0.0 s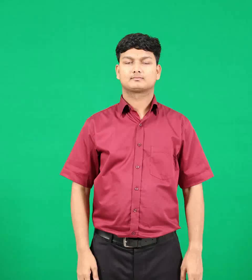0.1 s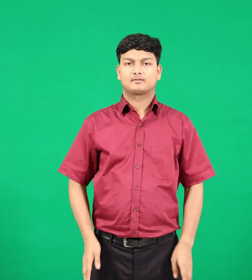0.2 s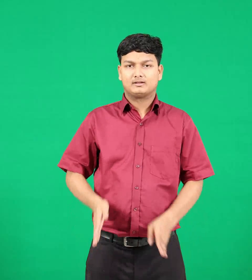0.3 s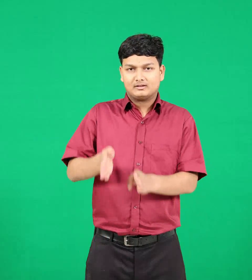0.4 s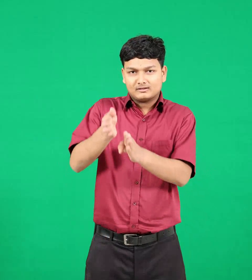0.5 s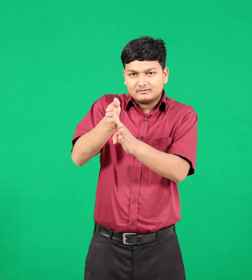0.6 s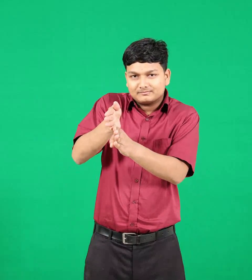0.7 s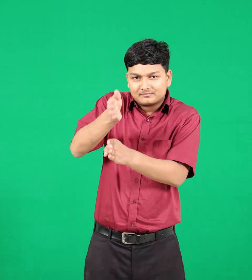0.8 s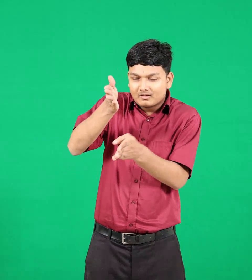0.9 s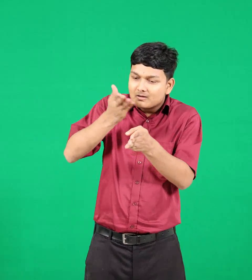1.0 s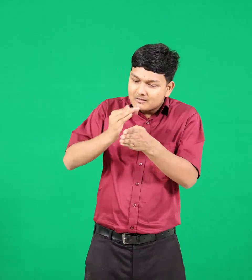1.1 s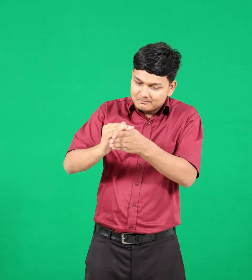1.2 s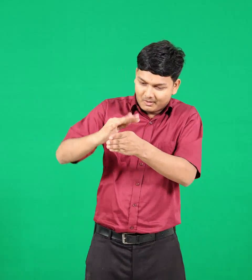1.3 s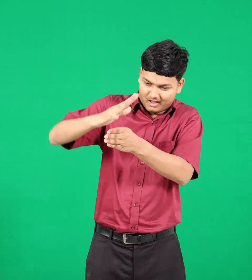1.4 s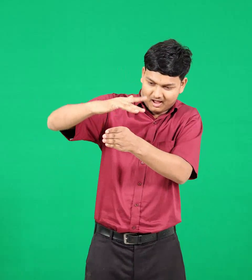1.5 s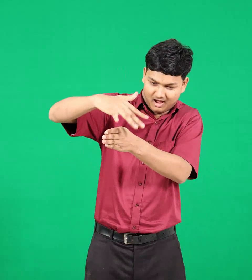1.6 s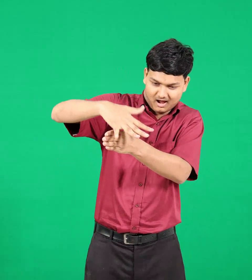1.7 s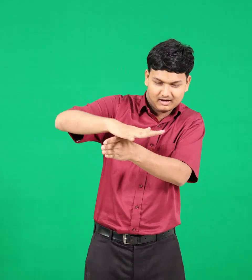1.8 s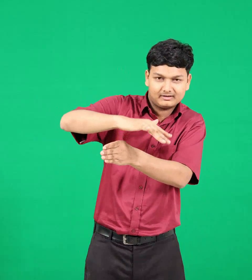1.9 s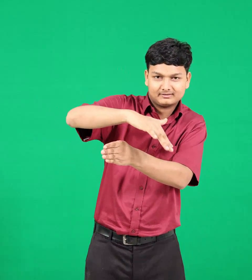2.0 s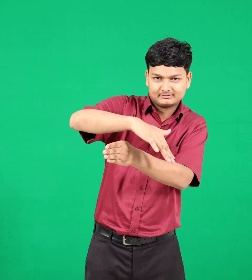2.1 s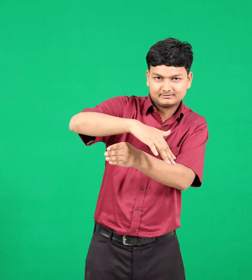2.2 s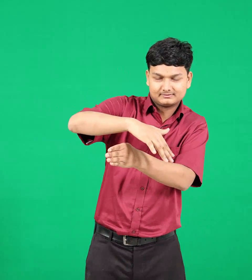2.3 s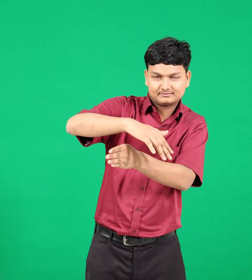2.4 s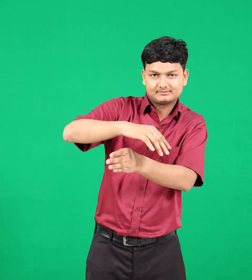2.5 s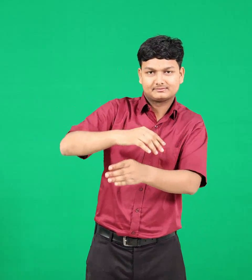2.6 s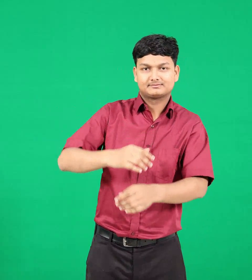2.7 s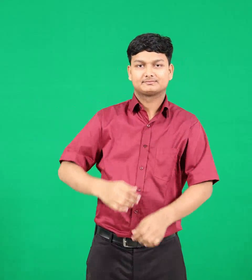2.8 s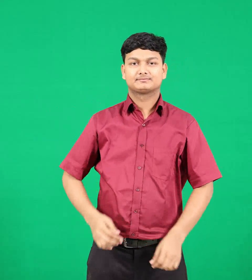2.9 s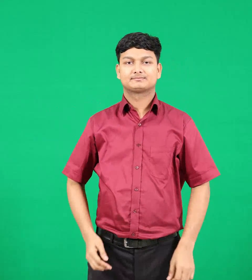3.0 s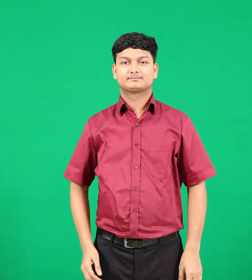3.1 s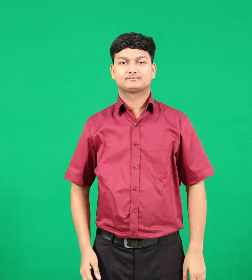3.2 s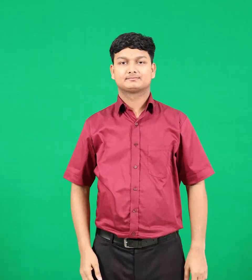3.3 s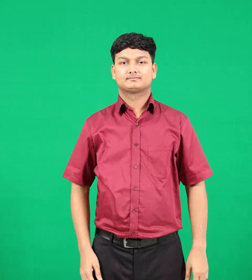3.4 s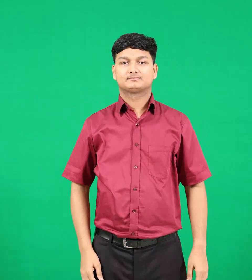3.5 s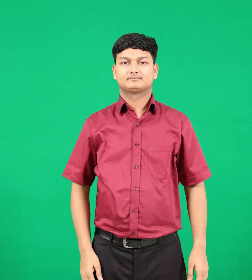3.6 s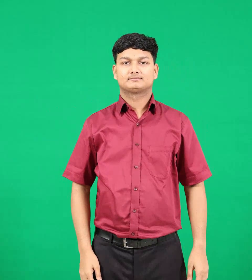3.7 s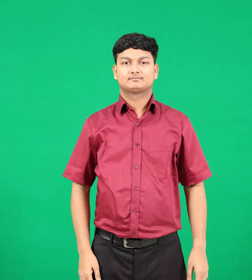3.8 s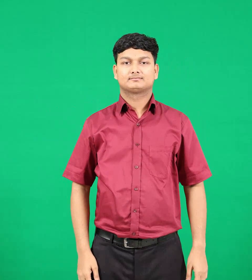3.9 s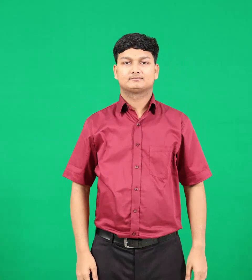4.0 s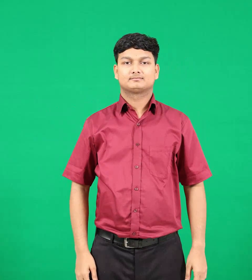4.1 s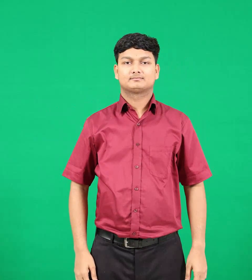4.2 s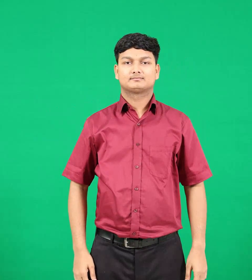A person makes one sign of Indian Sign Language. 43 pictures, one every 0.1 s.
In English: dam
